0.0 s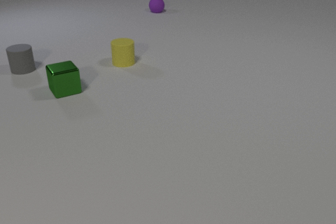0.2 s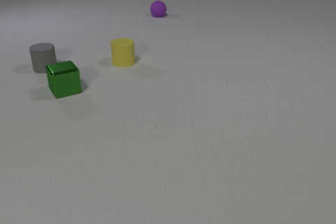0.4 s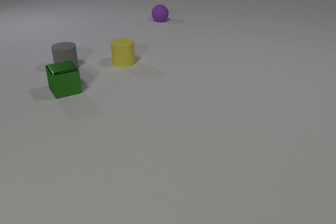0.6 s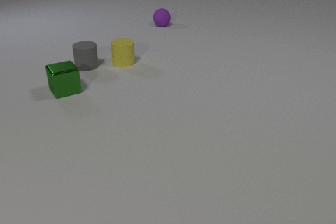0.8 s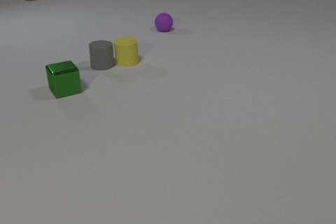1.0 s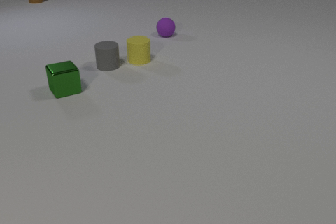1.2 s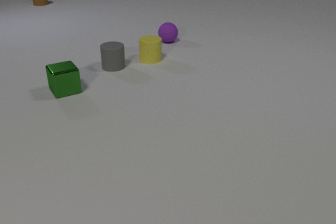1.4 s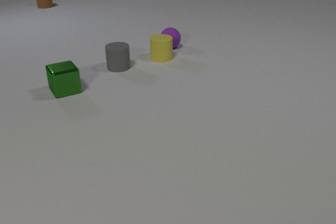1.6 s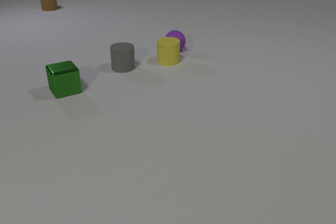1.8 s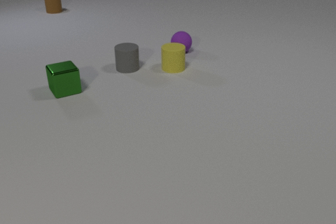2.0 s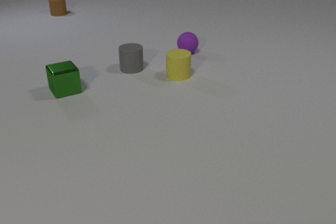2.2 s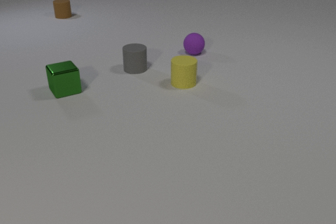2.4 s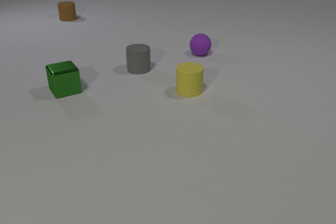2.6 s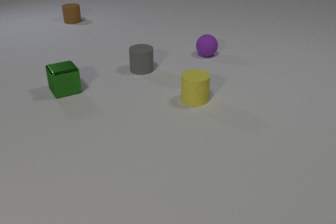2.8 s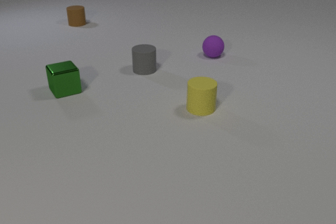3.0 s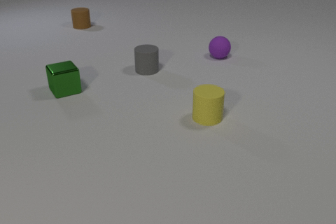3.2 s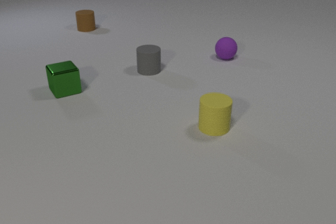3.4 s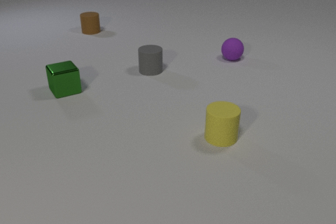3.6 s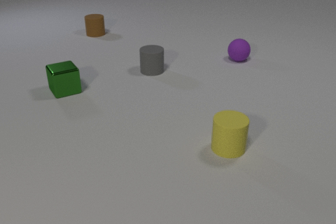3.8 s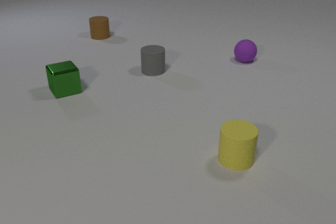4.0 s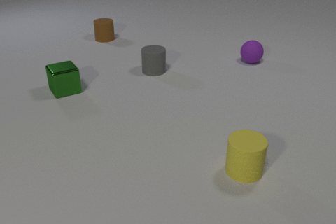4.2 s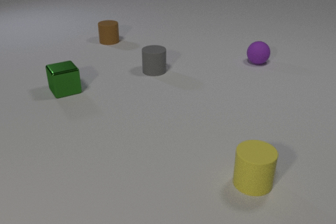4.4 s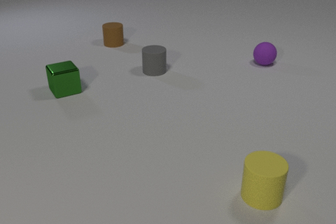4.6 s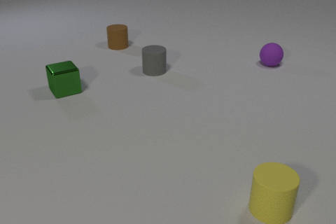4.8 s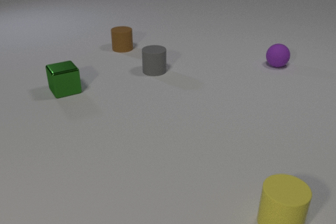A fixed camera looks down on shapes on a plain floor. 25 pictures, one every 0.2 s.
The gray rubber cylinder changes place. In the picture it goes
to the right.
The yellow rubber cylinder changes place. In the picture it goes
toward the camera.
0.0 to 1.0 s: The gray rubber cylinder slides to the right. The yellow rubber cylinder slides to the right. The brown rubber cylinder comes in at the top edge, slides toward the camera. The purple rubber sphere rolls toward the camera. The gray rubber cylinder and the yellow rubber cylinder collide.
1.0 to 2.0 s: The gray rubber cylinder slides to the right. The yellow rubber cylinder slides to the right and toward the camera. The brown rubber cylinder slides toward the camera. The purple rubber sphere rolls toward the camera and to the right. The yellow rubber cylinder and the purple rubber sphere collide.
2.0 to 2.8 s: The gray rubber cylinder slides to the right. The yellow rubber cylinder slides toward the camera. The brown rubber cylinder slides toward the camera and to the right. The purple rubber sphere rolls to the right.
2.8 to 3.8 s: The gray rubber cylinder slides to the right. The yellow rubber cylinder slides toward the camera and to the right. The brown rubber cylinder slides toward the camera and to the right. The purple rubber sphere rolls to the right.
3.8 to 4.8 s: The yellow rubber cylinder slides toward the camera and to the right. The brown rubber cylinder slides toward the camera and to the right. The purple rubber sphere rolls to the right.
How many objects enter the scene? 1.
How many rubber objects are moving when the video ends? 3.
What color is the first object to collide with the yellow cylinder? gray.
